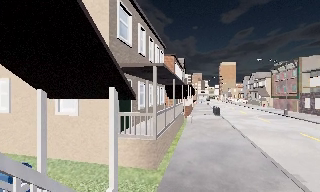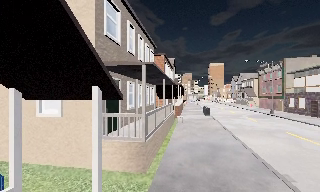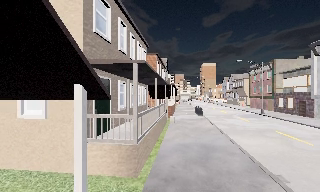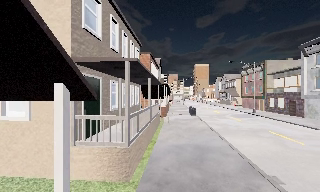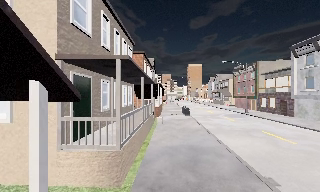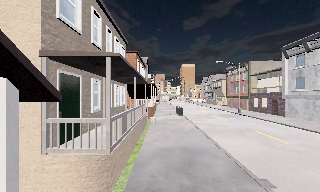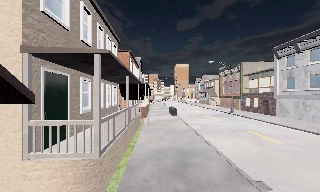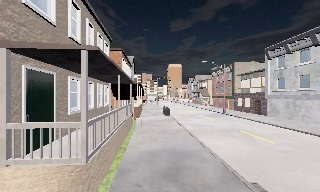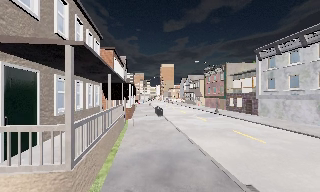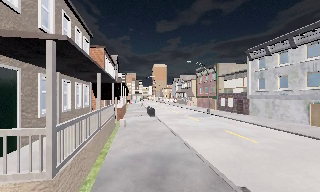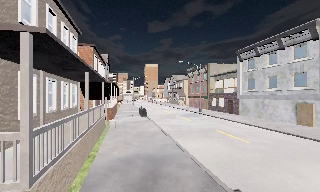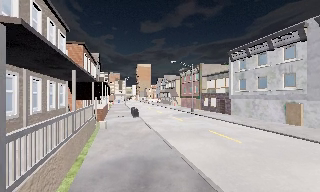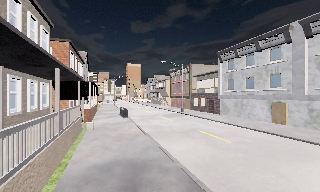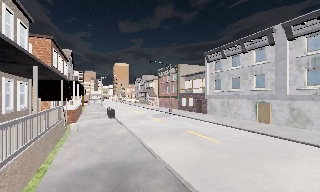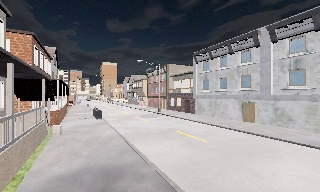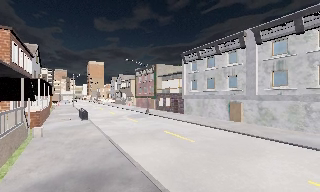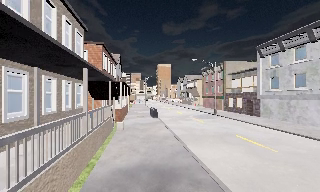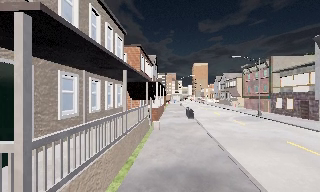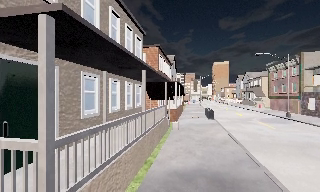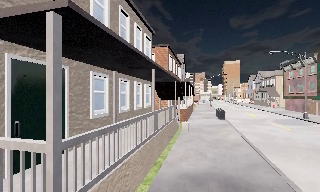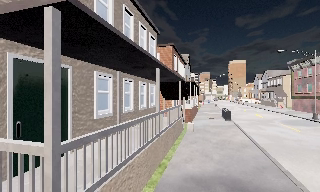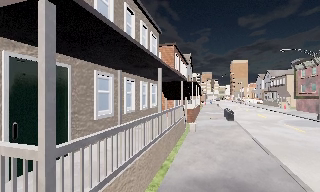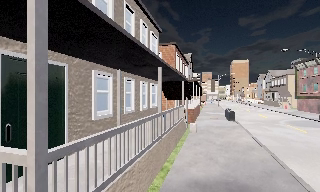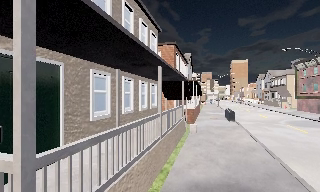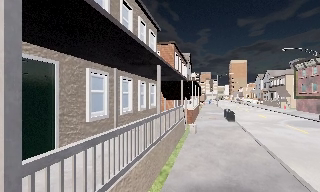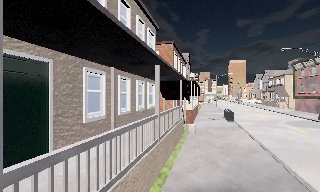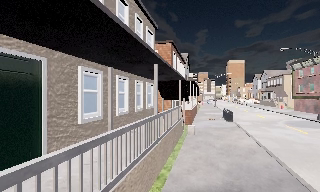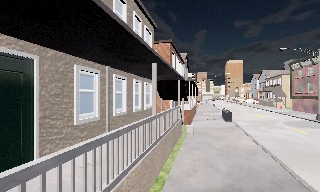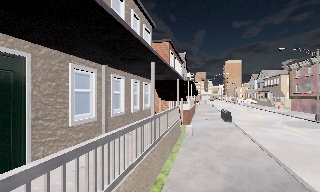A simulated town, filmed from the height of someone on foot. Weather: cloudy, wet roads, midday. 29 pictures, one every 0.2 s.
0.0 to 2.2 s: The scene slides to the left, as the camera pans about 30 degrees to its right. It travels forward, about 2.5 m, so what stands in front looms larger.
2.2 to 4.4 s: The camera pans to its left, which is counterclockwise from overhead, by about 30 degrees. It travels forward, about 1.5 m.
4.4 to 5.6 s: The camera travels forward, about 1 m, so what stands in front looms larger.
The film runs forward here.
